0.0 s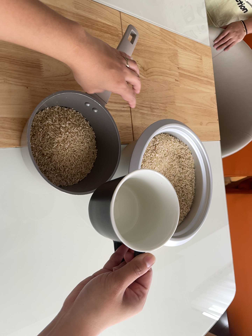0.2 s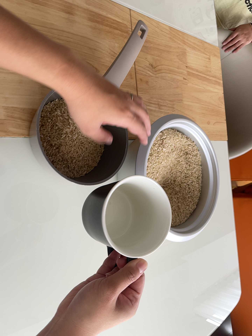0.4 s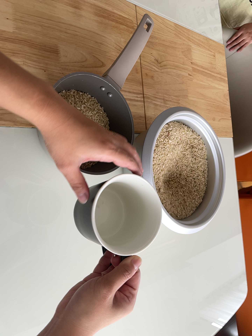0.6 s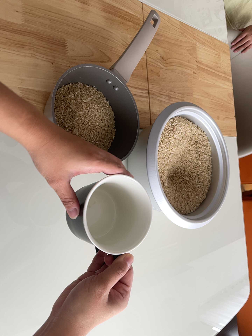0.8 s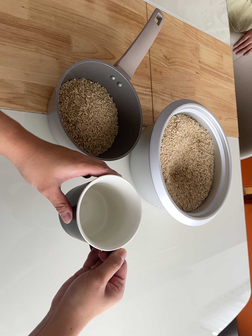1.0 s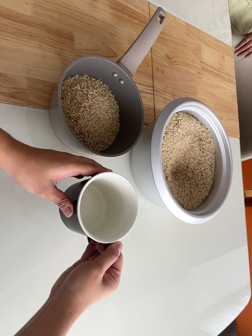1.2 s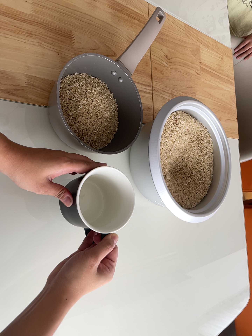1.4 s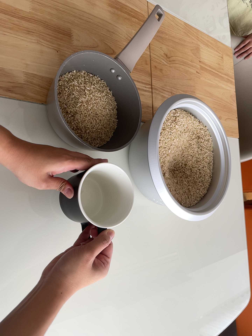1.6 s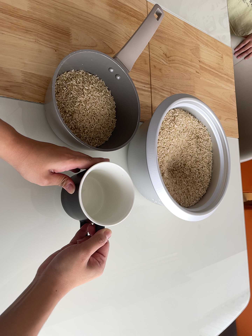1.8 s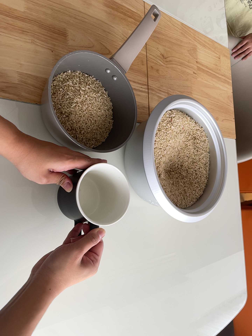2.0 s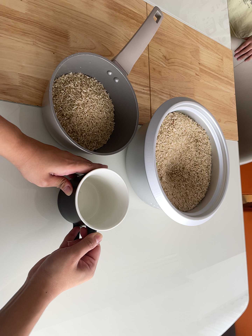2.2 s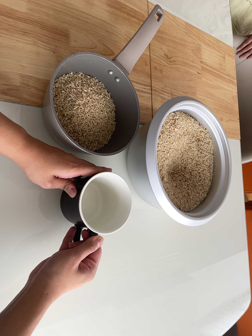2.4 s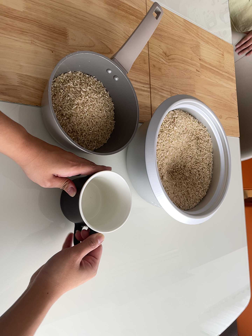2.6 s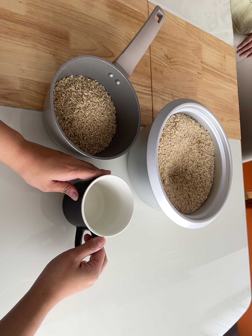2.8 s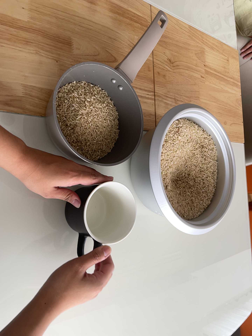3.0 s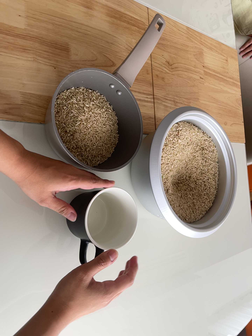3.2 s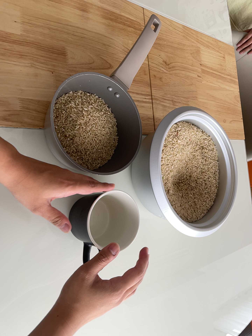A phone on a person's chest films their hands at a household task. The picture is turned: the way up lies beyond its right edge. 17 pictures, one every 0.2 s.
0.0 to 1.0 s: The camera travels toward the bottom of its view, about 9 cm.
1.0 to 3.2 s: The camera shifts only a little, or ends up much as it began.
The film runs forward here.
